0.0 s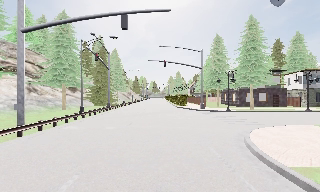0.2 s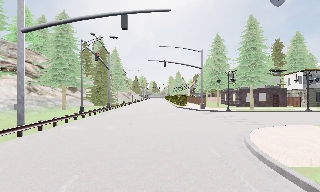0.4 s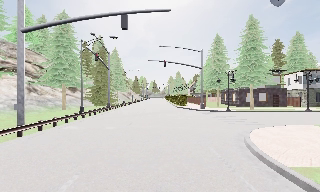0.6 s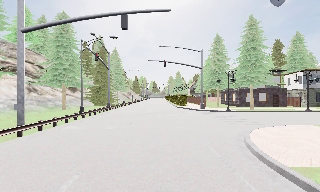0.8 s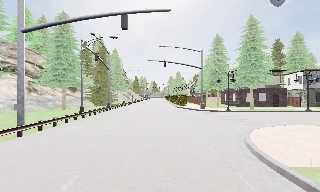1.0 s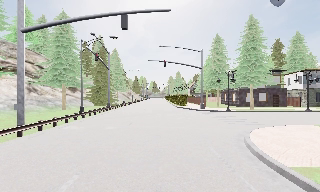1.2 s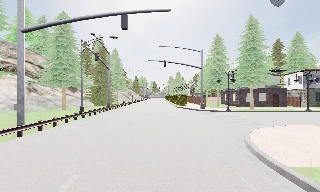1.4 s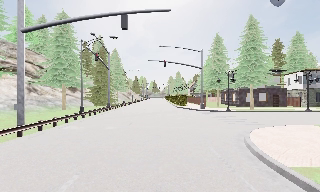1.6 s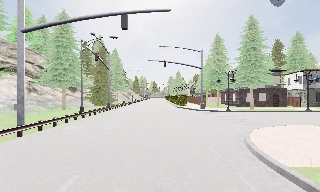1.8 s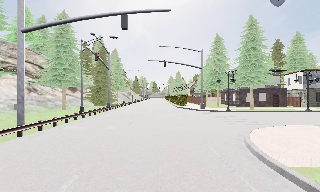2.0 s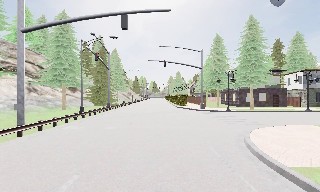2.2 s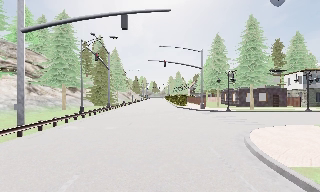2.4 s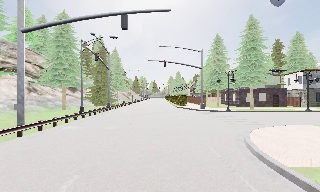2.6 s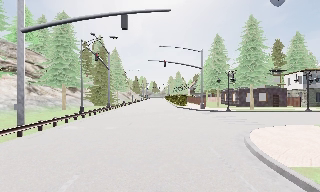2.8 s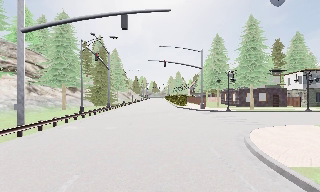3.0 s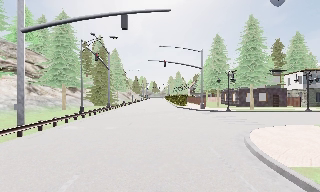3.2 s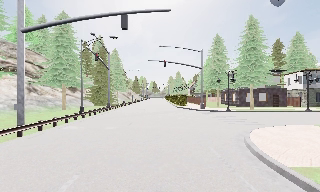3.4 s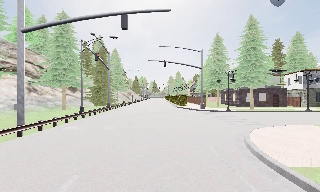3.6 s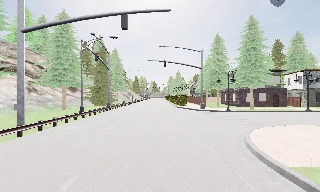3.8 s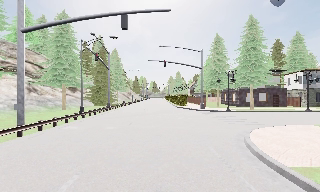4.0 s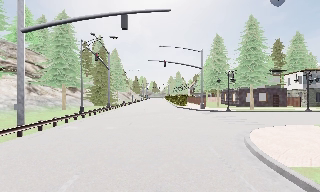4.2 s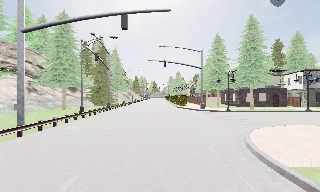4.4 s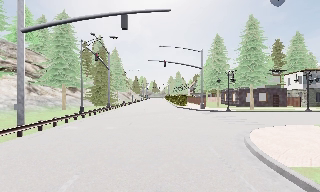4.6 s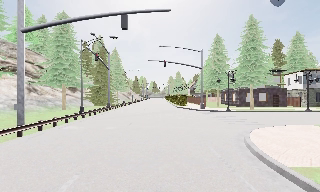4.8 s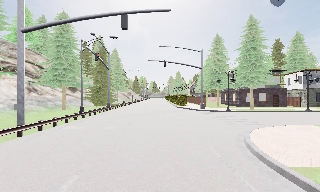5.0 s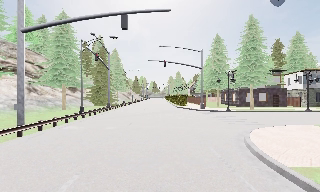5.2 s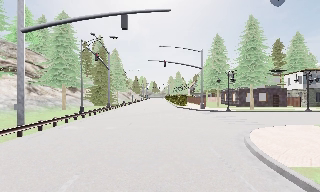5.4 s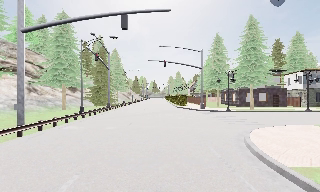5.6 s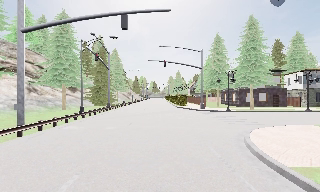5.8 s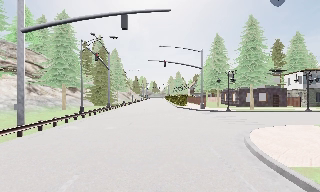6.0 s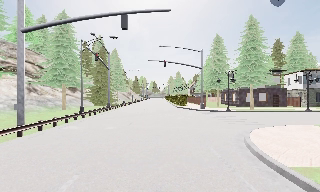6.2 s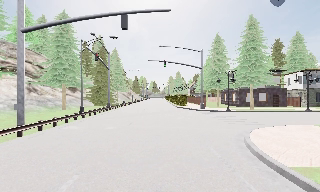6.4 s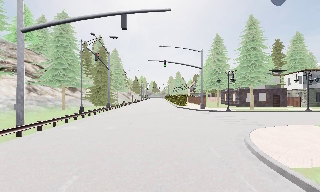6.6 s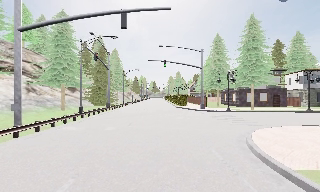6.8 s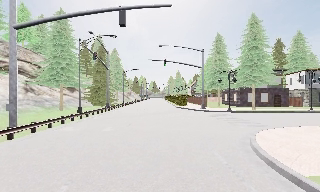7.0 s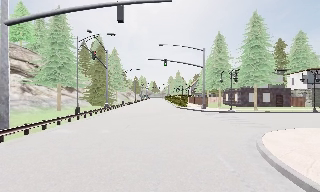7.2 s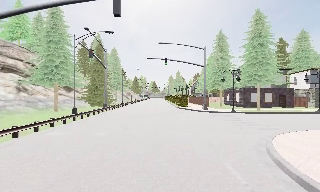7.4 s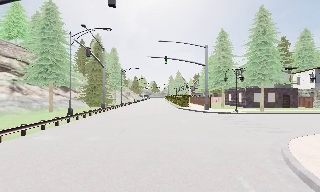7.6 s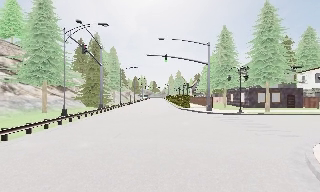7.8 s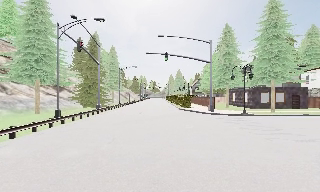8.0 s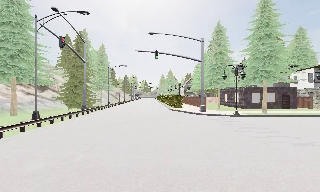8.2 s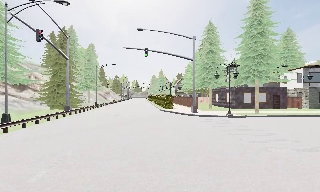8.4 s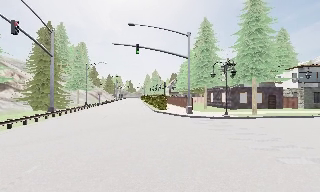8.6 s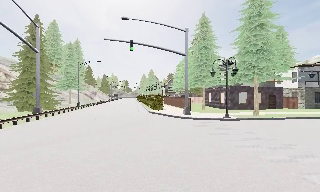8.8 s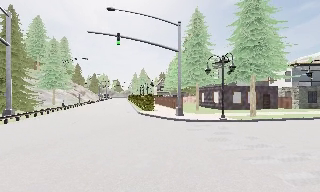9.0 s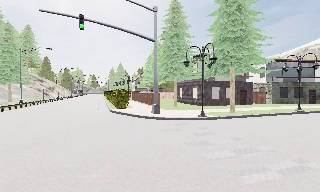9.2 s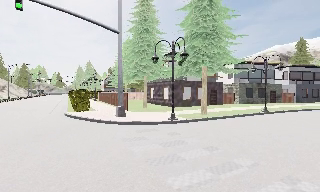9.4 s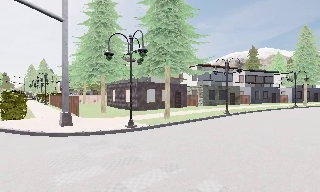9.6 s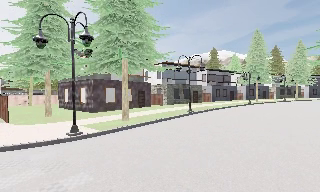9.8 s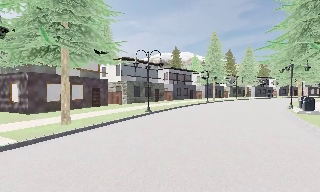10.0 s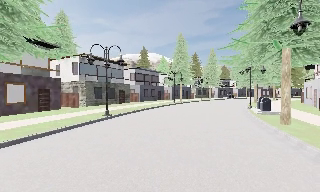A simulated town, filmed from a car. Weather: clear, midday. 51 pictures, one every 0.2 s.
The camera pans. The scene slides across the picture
to the left.
The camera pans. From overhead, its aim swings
clockwise.
0.0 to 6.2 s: The camera keeps its place and its aim.
6.2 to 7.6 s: The camera travels forward, about 3 m, so what stands in front looms larger. It gains speed.
7.6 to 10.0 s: The scene slides to the left, as the camera pans about 75 degrees to its right. It travels forward, about 14 m.
The film runs forward here.
